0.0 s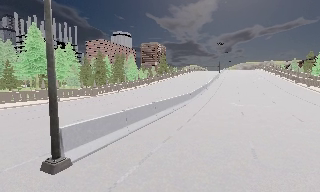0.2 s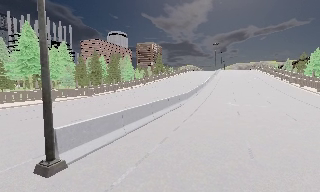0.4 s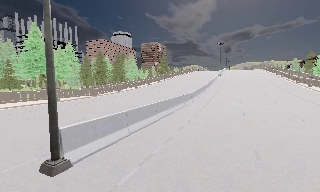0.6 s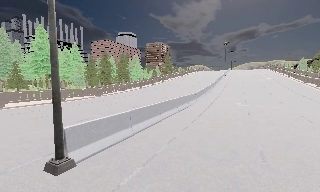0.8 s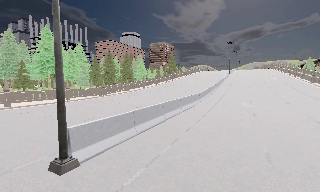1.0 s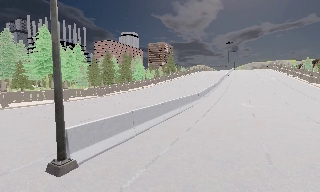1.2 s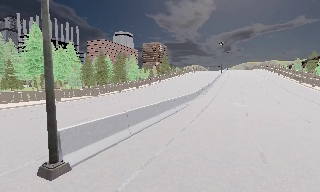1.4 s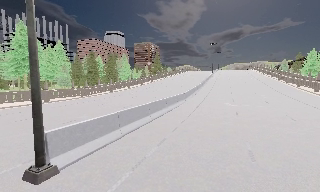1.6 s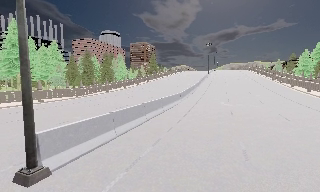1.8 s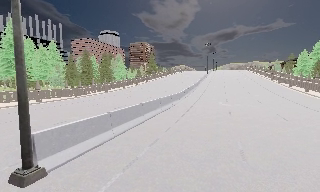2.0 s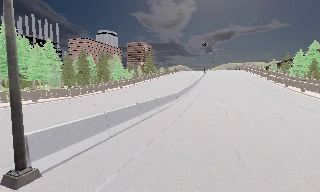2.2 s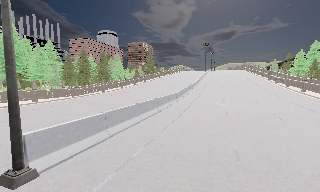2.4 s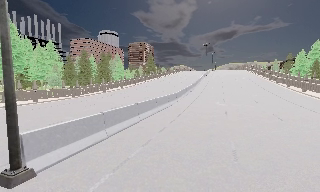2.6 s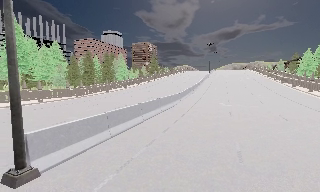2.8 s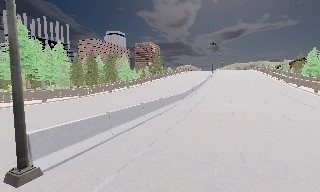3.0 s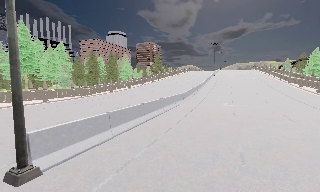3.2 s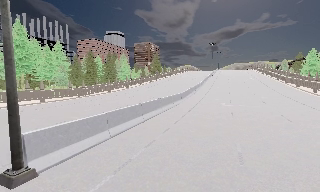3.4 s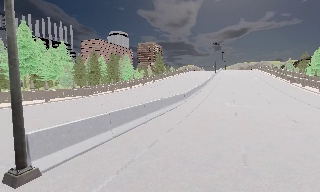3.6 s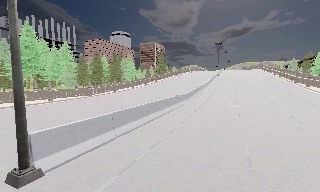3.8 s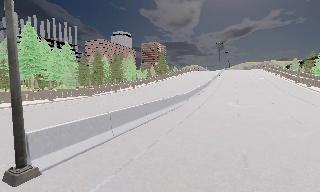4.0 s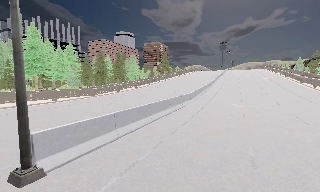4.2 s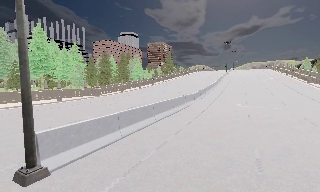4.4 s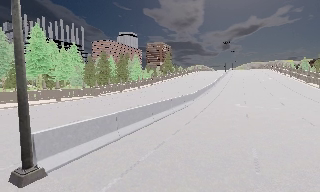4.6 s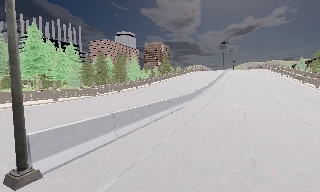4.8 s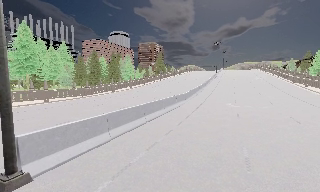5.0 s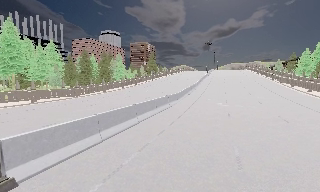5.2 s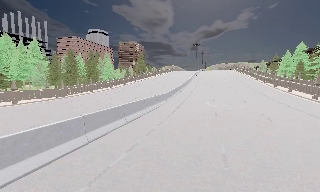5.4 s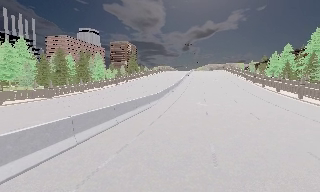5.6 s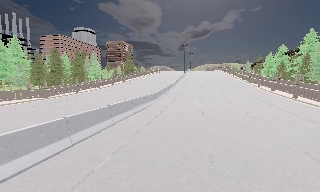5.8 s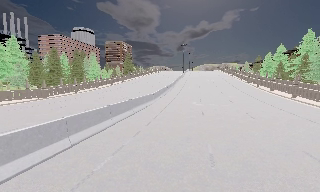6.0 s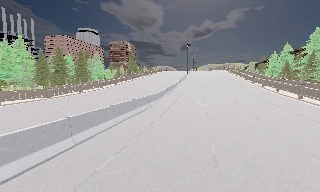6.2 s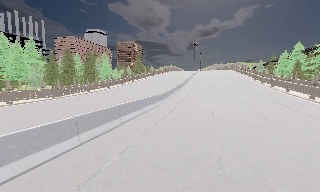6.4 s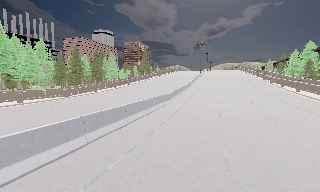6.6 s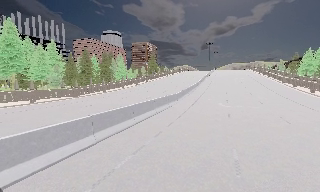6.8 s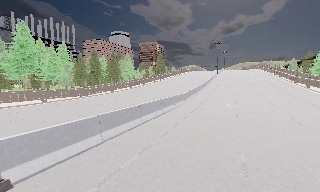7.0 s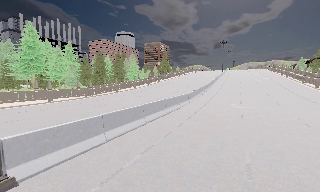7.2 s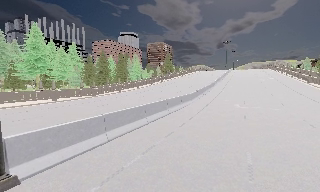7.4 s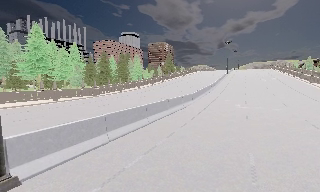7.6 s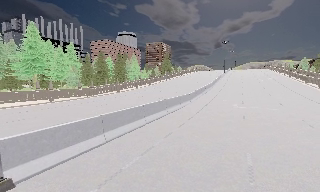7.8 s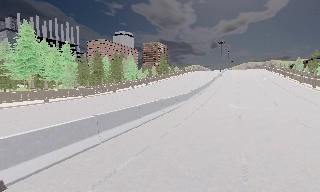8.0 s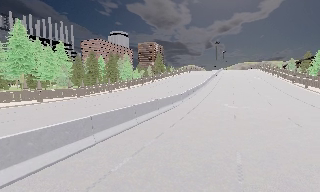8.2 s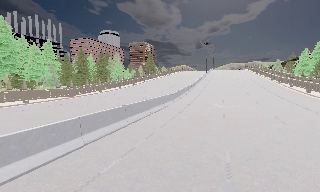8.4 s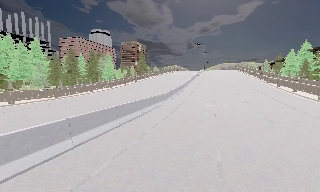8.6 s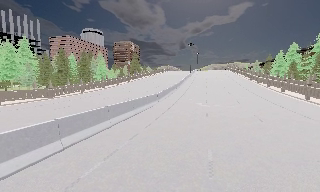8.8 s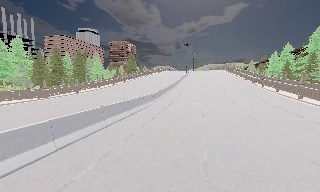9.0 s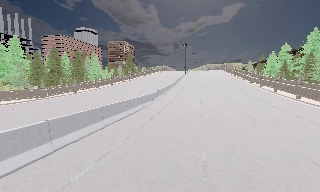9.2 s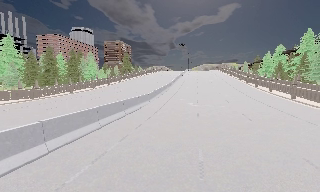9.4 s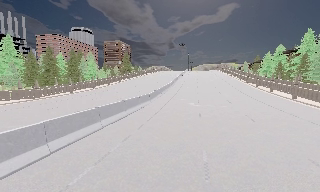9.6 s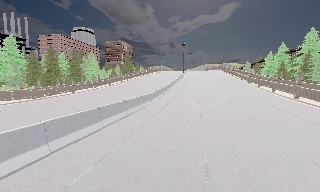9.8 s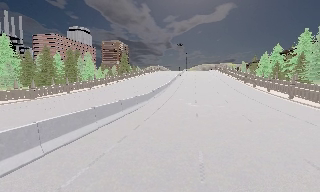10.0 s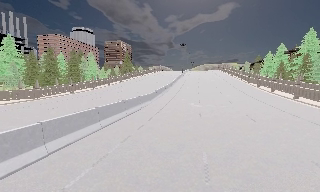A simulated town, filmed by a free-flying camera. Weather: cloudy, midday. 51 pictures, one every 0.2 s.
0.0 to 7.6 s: The camera travels forward and to its right, about 1.5 m, so what stands in front looms larger.
7.6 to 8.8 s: The camera swings to its right by about 10 degrees, and the scene slides to the left.
8.8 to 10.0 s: The camera shifts only a little, or ends up much as it began.
The film runs forward here.
